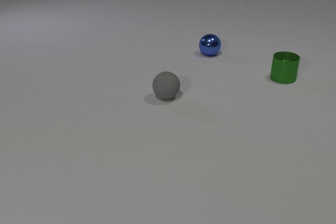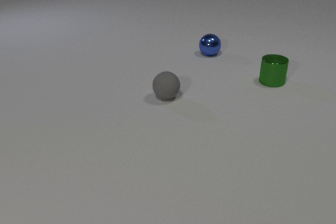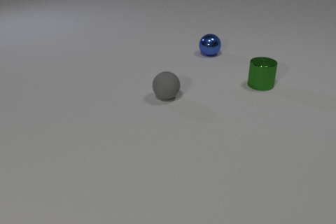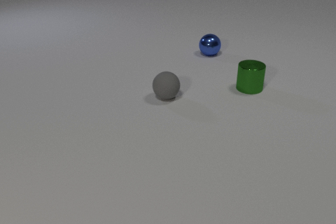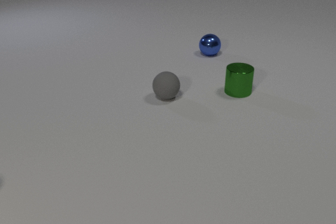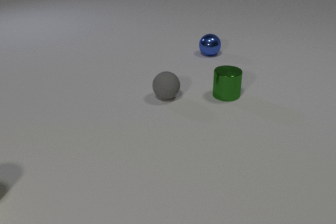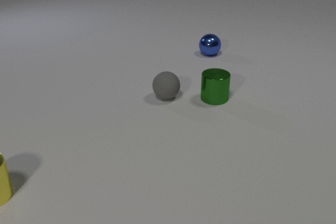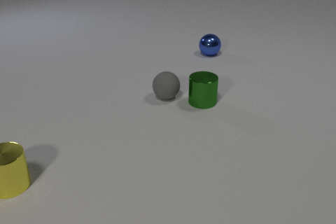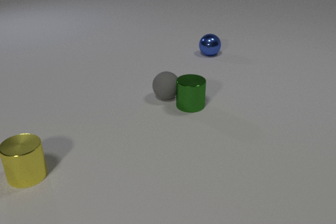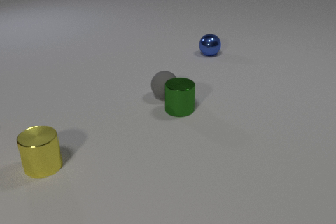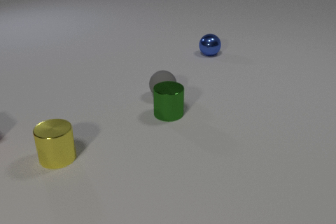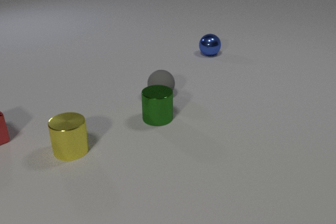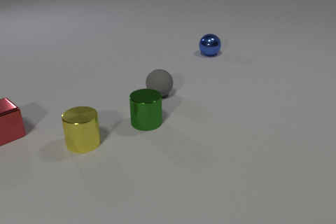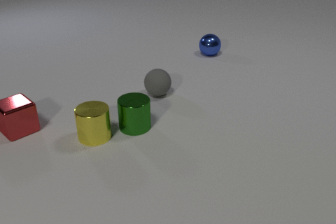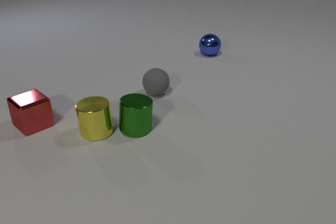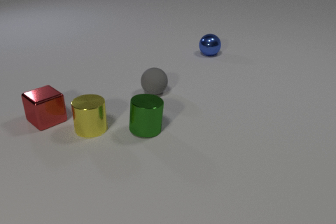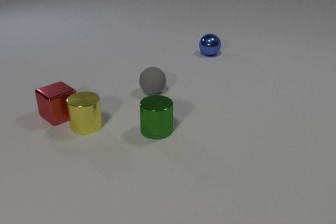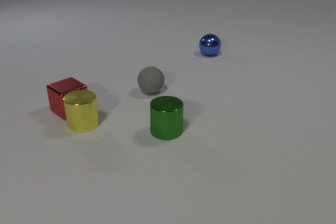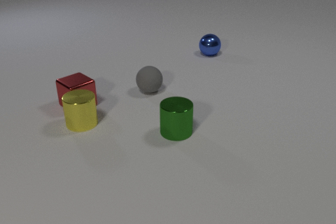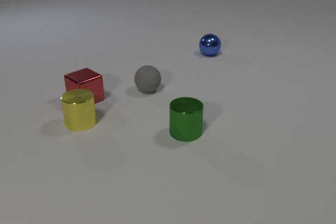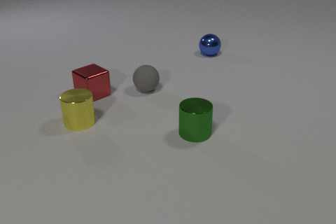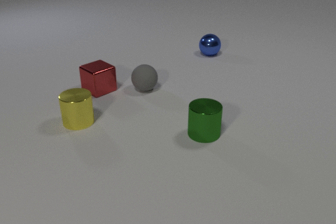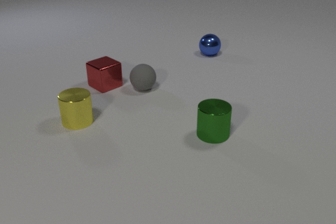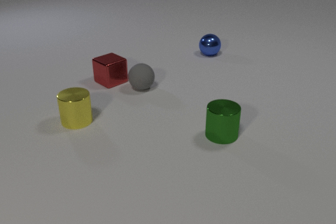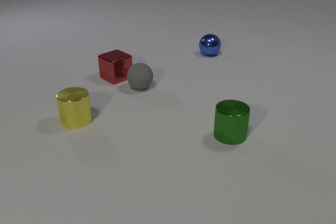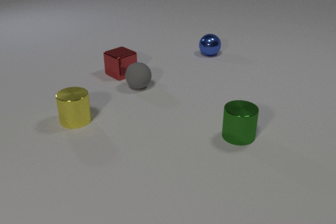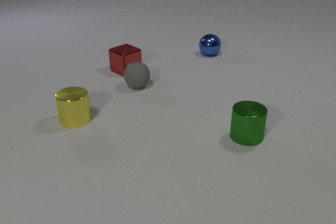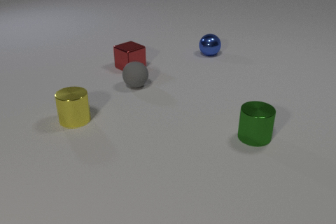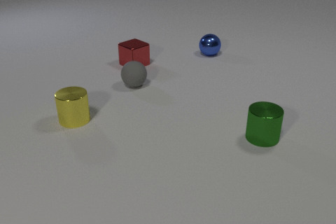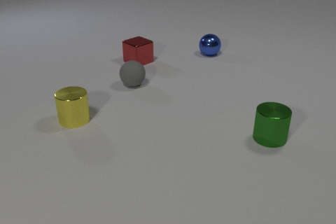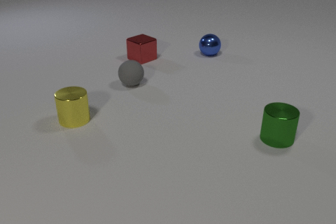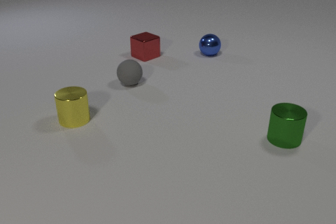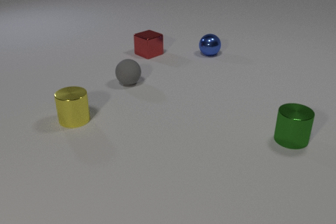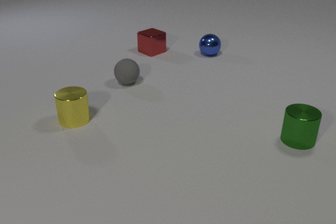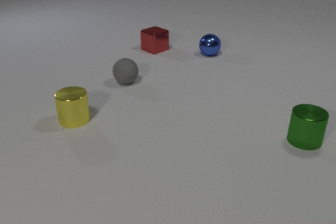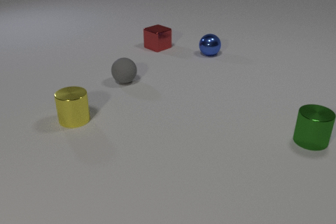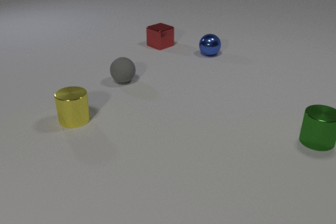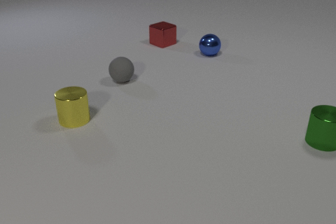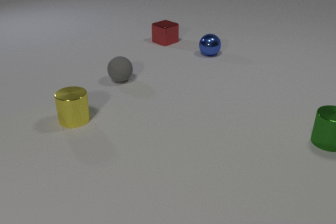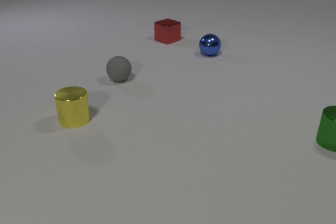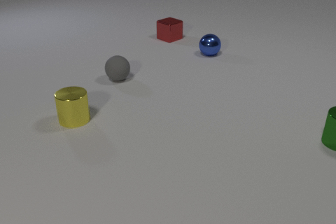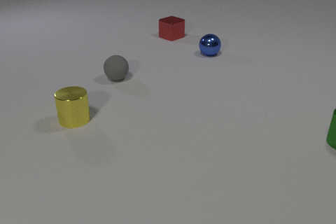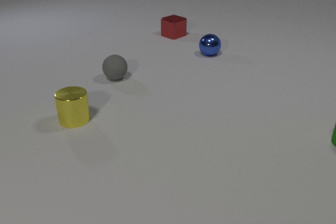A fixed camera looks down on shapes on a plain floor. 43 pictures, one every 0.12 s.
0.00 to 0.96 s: The yellow metal cylinder comes in at the left edge, slides to the right and away from the camera. The green metal cylinder slides to the left and toward the camera. The green metal cylinder and the gray rubber sphere collide.
0.96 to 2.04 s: The yellow metal cylinder slides away from the camera and to the right. The green metal cylinder slides toward the camera and to the left. The gray rubber sphere rolls to the left and away from the camera. The red metal cube comes in at the left edge, slides to the right. The yellow metal cylinder and the green metal cylinder collide. The yellow metal cylinder and the red metal cube collide.
2.04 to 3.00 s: The yellow metal cylinder slides away from the camera and to the left. The green metal cylinder slides to the right. The gray rubber sphere rolls to the left and away from the camera. The red metal cube slides away from the camera and to the right.
3.00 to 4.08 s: The green metal cylinder slides to the right. The gray rubber sphere rolls to the left and away from the camera. The red metal cube slides away from the camera and to the right.
4.08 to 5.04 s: The green metal cylinder slides to the right. The gray rubber sphere rolls away from the camera and to the left. The red metal cube slides away from the camera and to the right.
How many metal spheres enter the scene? 0.
What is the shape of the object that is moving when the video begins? cylinder.
Are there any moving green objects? yes.
